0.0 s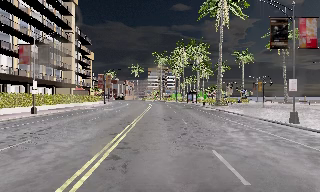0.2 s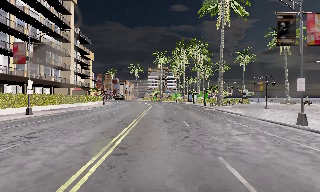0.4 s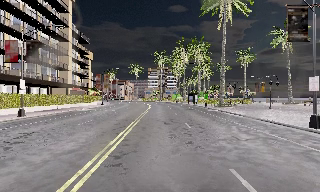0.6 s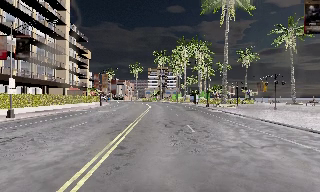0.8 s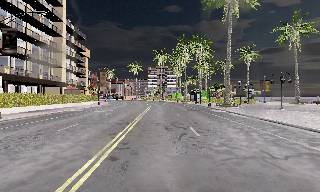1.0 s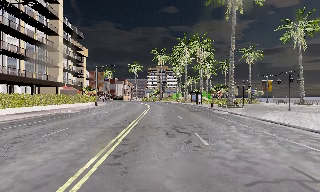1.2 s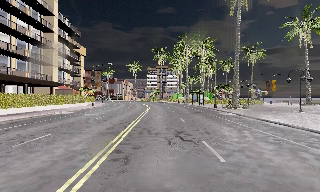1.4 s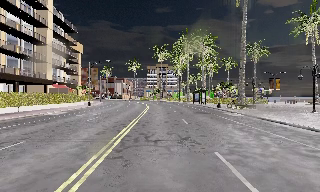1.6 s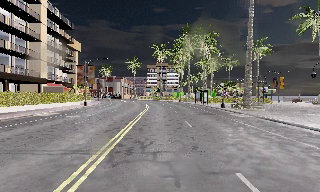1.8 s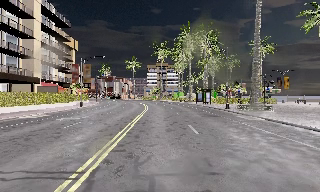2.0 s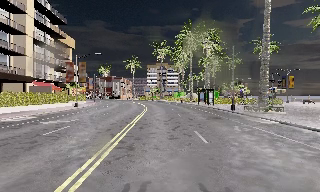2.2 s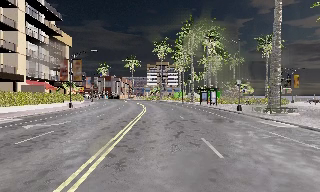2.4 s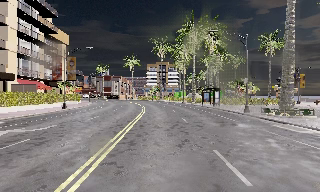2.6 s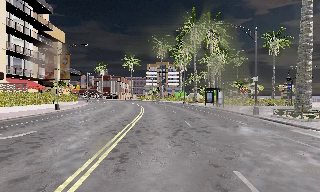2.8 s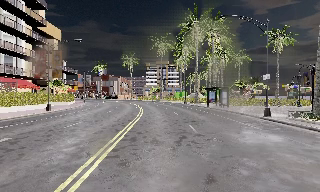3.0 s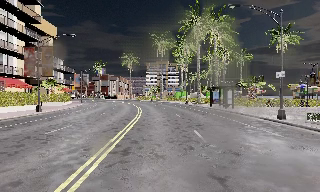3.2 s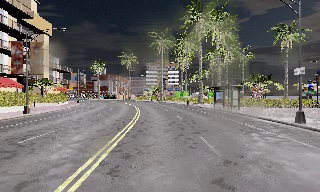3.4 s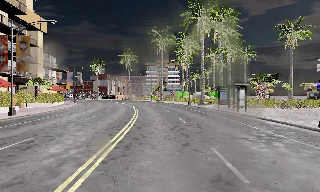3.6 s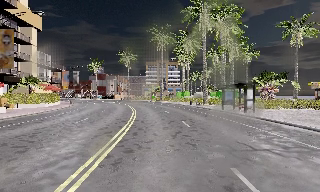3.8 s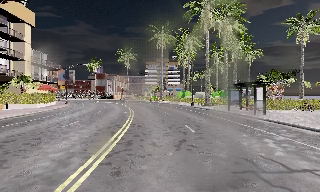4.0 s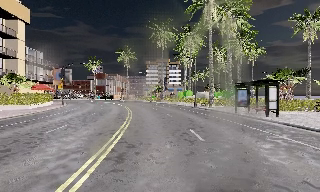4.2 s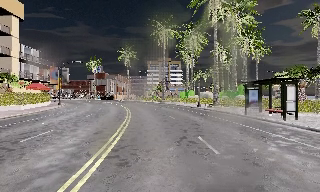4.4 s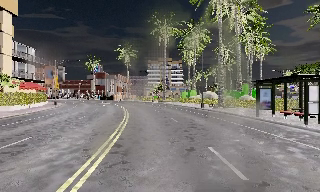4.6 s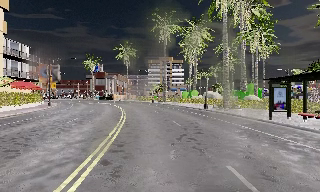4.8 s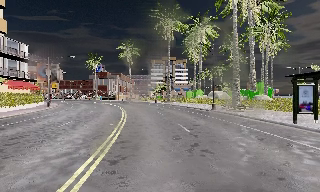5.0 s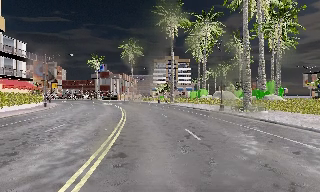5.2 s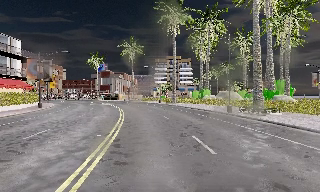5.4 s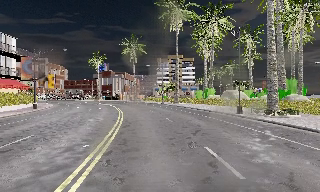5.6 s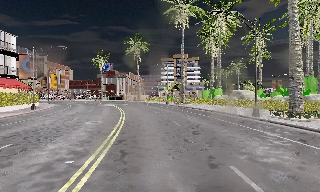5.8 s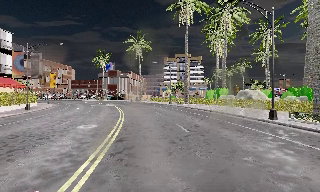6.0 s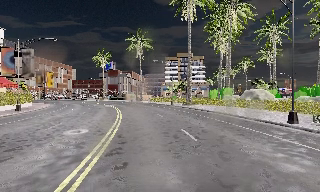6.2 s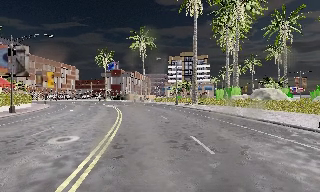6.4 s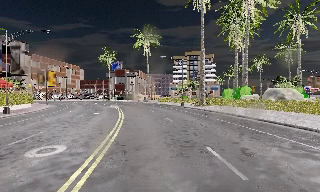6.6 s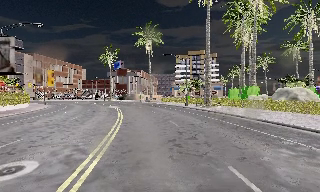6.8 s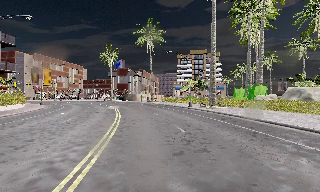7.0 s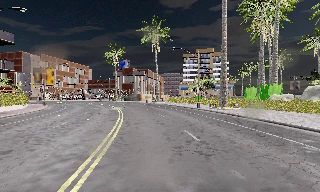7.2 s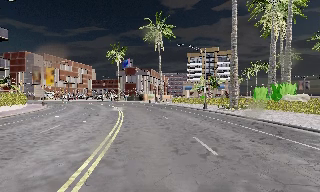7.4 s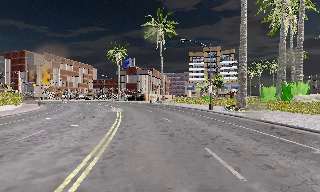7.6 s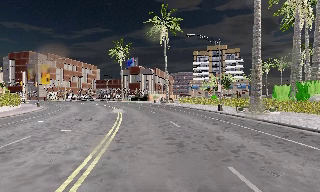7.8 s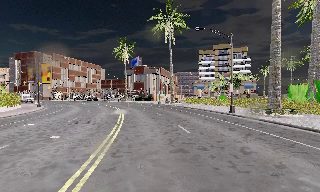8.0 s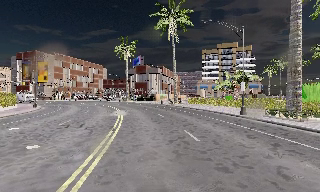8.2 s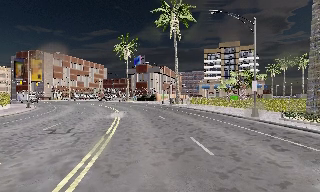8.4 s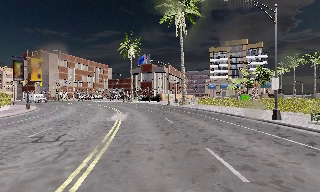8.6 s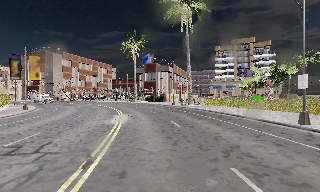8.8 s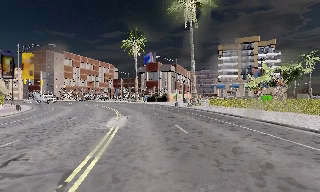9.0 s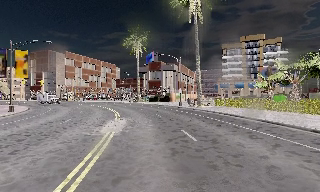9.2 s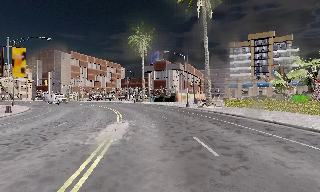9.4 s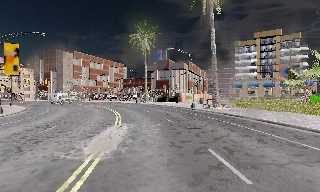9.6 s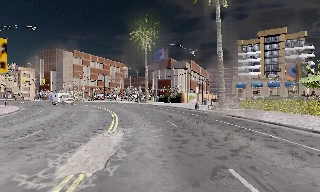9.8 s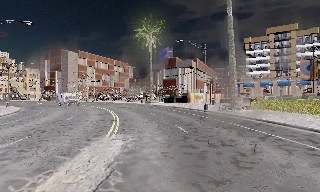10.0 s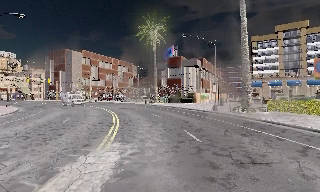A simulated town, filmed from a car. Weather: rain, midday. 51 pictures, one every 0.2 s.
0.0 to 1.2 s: The camera travels forward, about 6 m, so what stands in front looms larger. It gains speed.
1.2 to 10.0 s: The scene slides to the right, as the camera pans about 30 degrees to its left. It travels forward, about 65 m.
The film runs forward here.
